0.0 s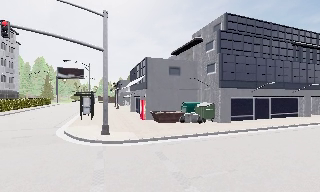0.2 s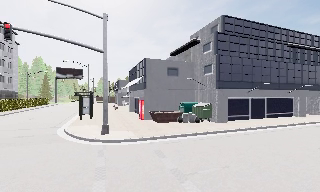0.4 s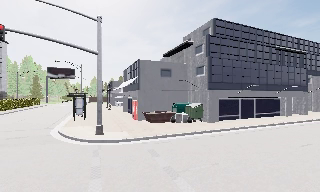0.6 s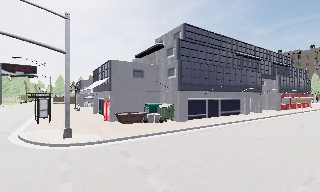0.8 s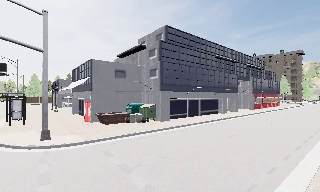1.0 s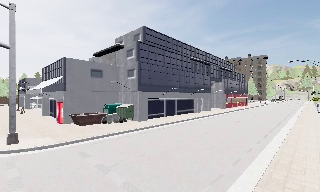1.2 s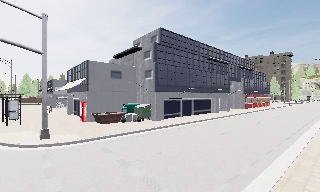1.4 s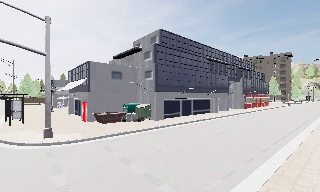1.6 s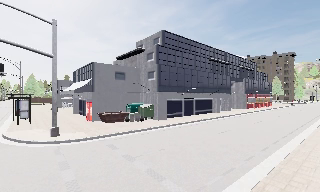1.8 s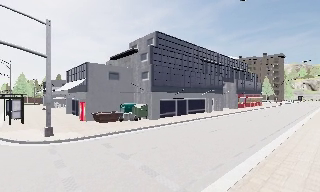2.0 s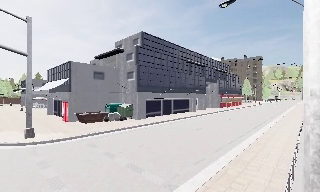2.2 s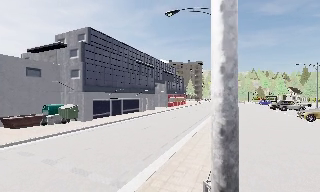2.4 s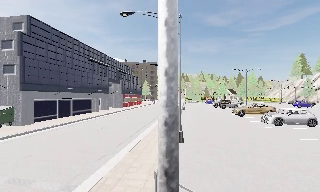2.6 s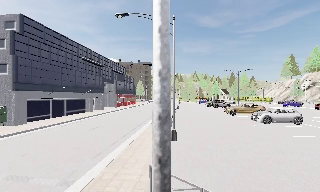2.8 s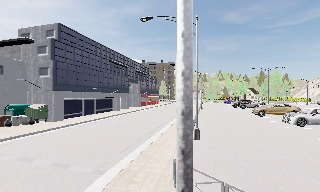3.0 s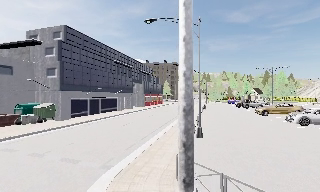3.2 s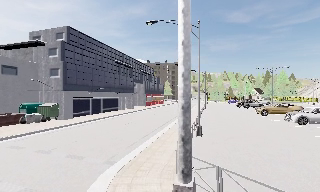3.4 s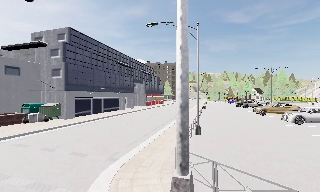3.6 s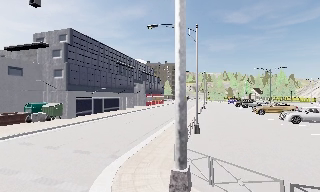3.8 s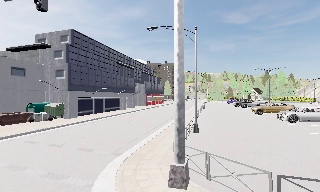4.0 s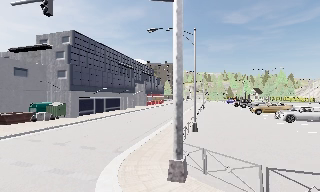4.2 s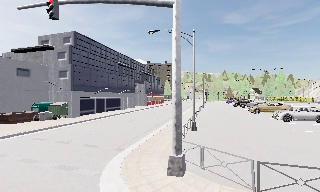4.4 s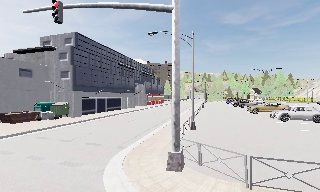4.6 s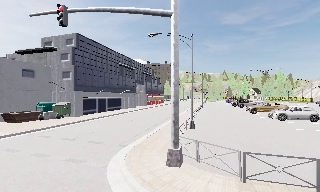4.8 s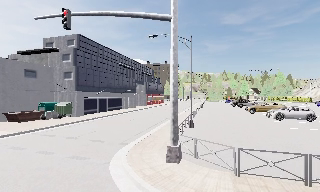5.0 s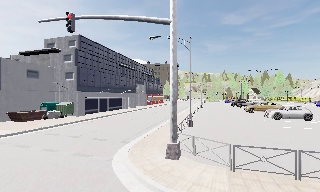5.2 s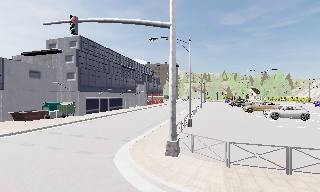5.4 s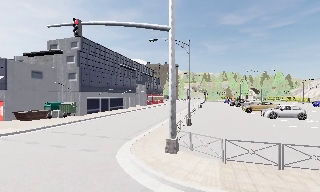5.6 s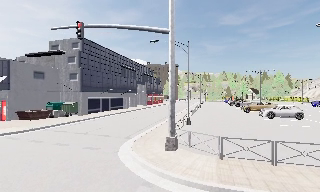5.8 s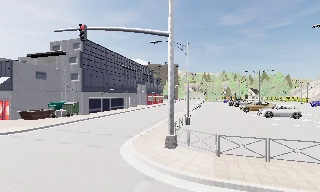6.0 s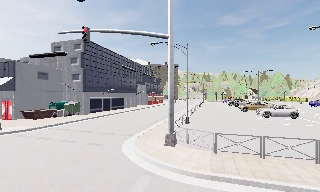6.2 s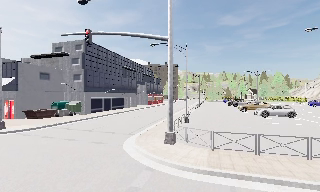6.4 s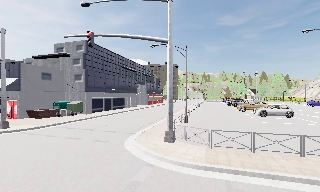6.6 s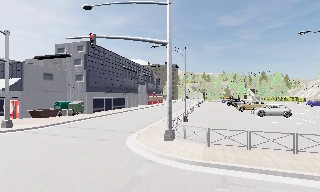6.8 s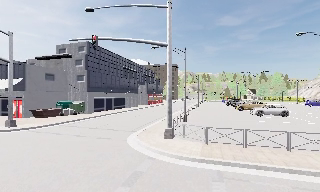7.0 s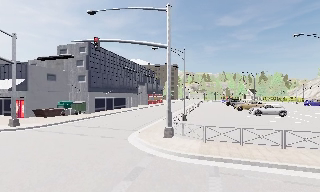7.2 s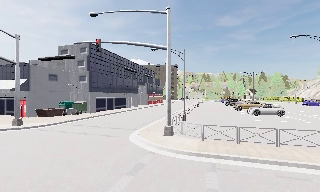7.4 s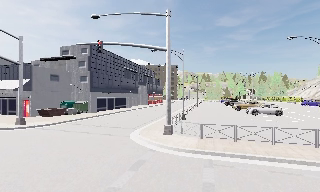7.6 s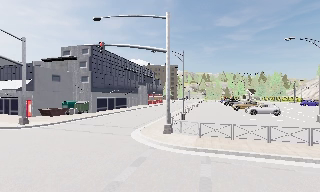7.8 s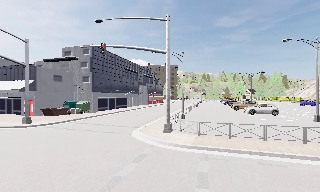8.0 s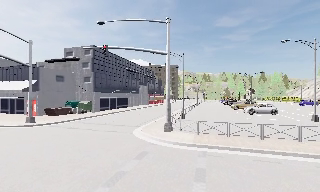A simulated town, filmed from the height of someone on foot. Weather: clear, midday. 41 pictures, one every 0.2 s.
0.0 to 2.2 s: The scene slides to the left, as the camera pans about 45 degrees to its right. It travels backward, about 3.5 m.
2.2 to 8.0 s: The camera travels backward, about 9 m, so what stands in front gets smaller.
The film runs backward here.
